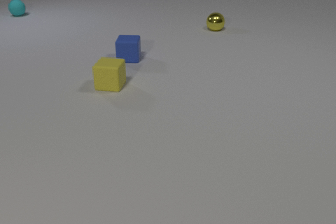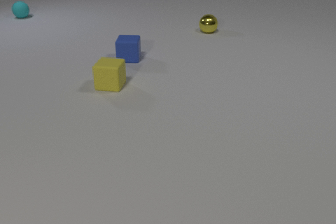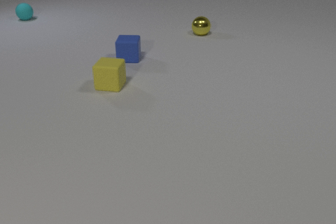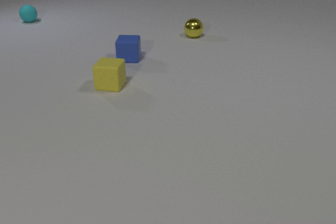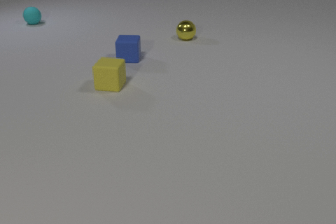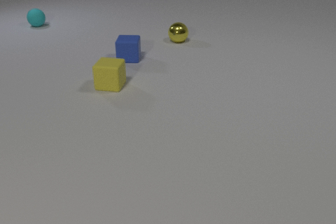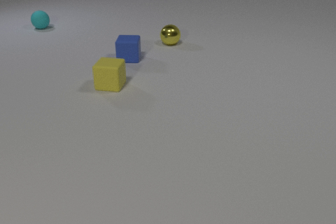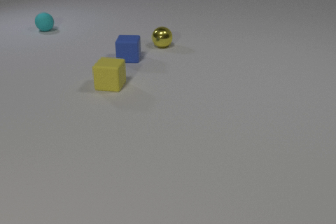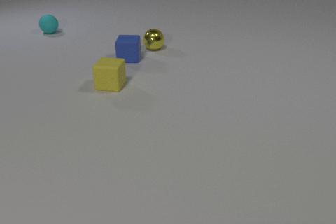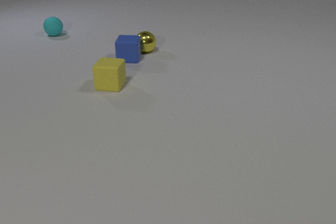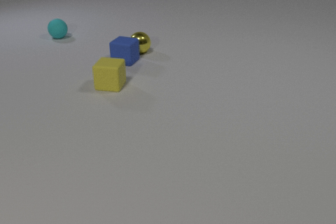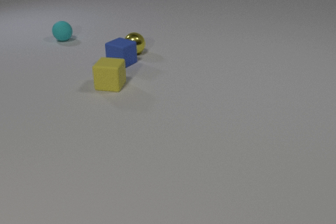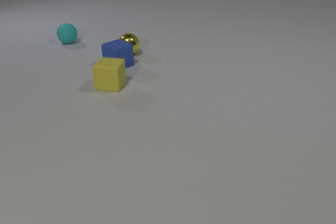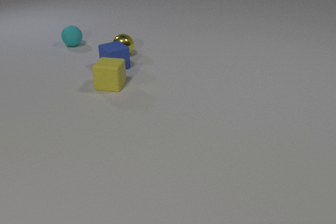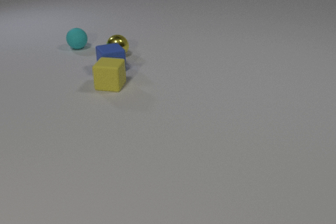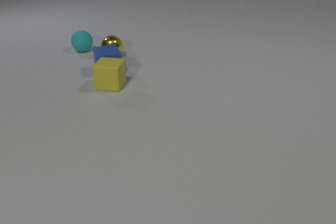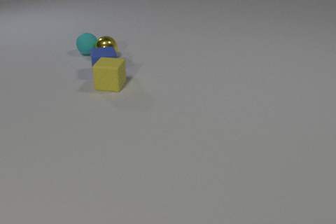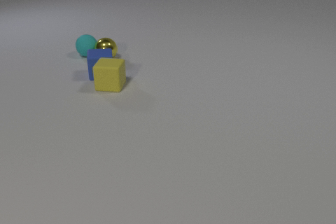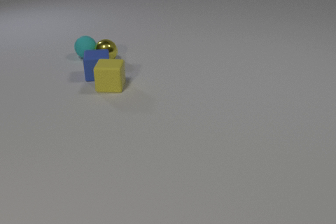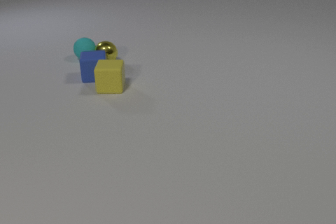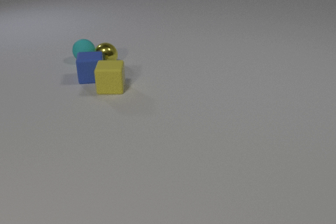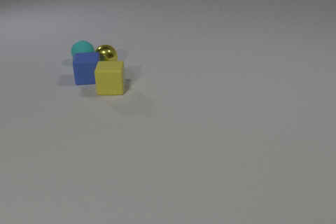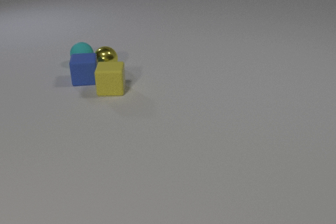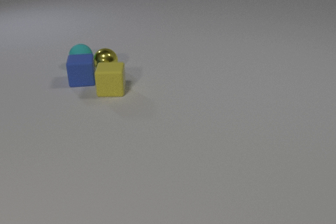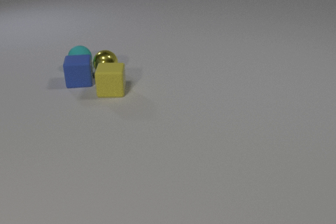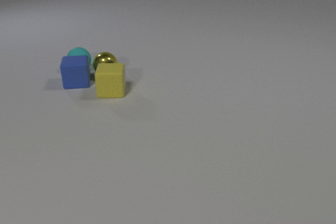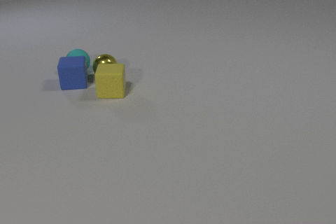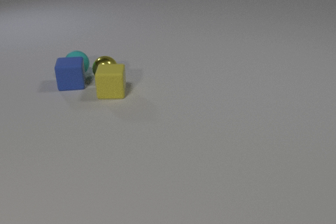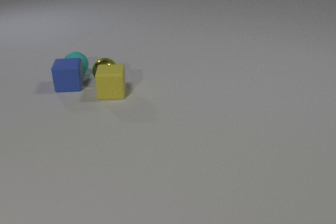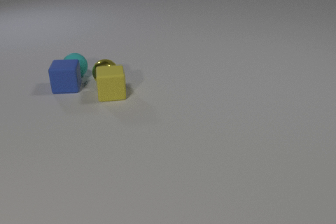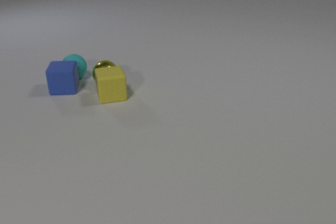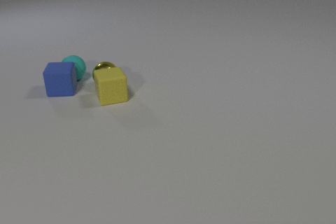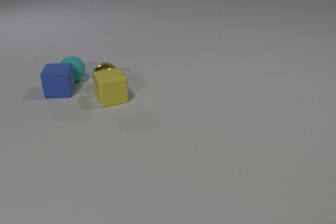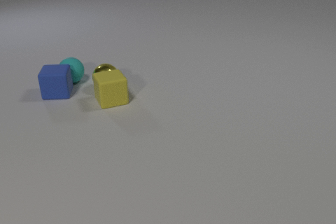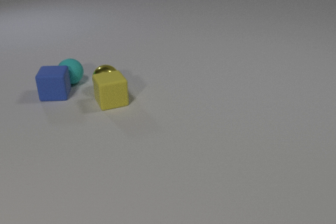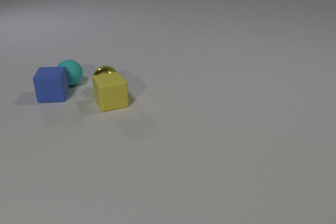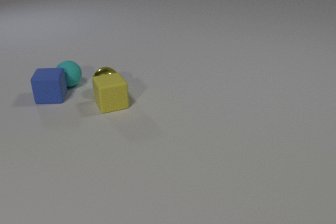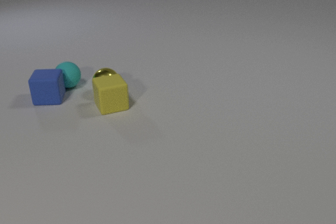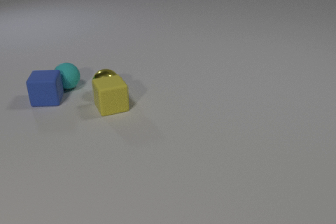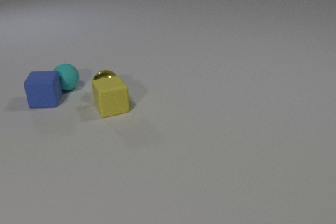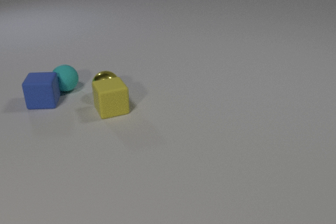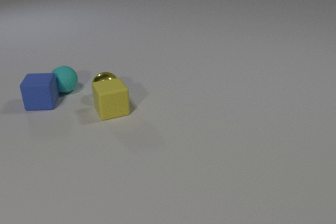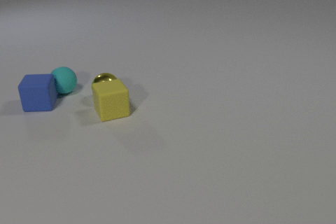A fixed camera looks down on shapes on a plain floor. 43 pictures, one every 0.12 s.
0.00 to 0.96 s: The yellow metal sphere rolls to the left and toward the camera. The cyan rubber sphere rolls toward the camera and to the right.
0.96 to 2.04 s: The yellow metal sphere rolls to the left and toward the camera. The blue rubber cube slides toward the camera and to the left, spins so that its near face slides to the left, clockwise seen from above. The cyan rubber sphere rolls toward the camera and to the right. The yellow metal sphere and the blue rubber cube collide. The yellow metal sphere and the cyan rubber sphere collide. The blue rubber cube and the yellow rubber cube collide.
2.04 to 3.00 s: The yellow metal sphere rolls toward the camera. The blue rubber cube slides to the left and toward the camera. The cyan rubber sphere rolls toward the camera. The yellow rubber cube slides toward the camera.
3.00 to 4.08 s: The yellow metal sphere rolls toward the camera. The blue rubber cube slides toward the camera and to the left. The cyan rubber sphere rolls toward the camera. The yellow rubber cube slides toward the camera, spins so that its near face slides to the right, counterclockwise seen from above. The blue rubber cube and the cyan rubber sphere collide. The yellow metal sphere and the yellow rubber cube collide.
4.08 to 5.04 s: The yellow metal sphere rolls toward the camera. The blue rubber cube slides toward the camera and to the left. The cyan rubber sphere rolls toward the camera. The yellow rubber cube slides toward the camera.
How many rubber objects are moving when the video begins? 1.
What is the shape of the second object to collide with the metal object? sphere.
How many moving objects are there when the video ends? 4.
